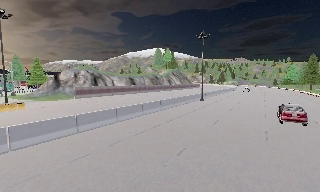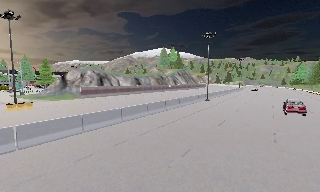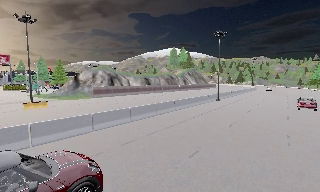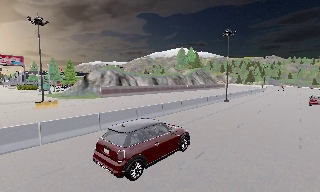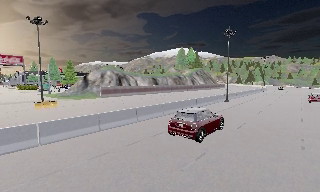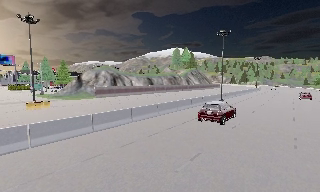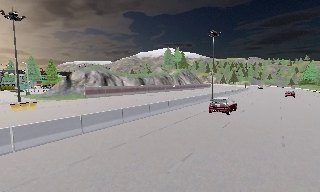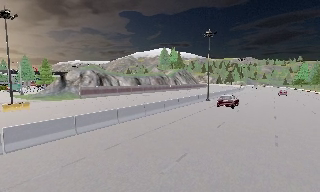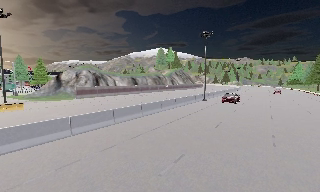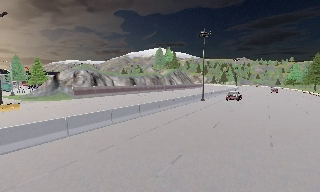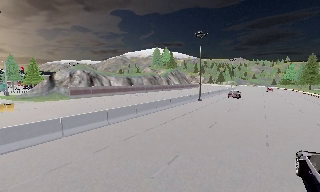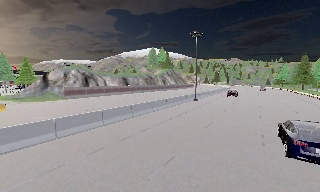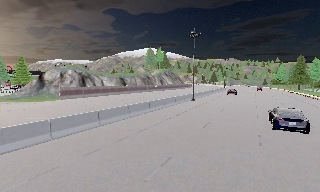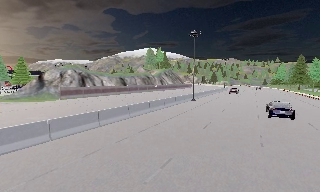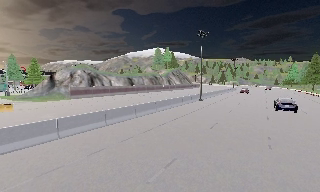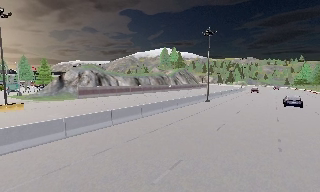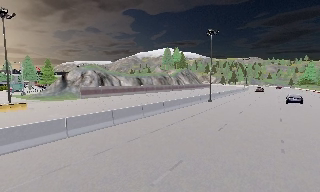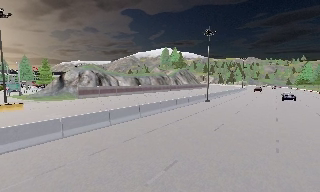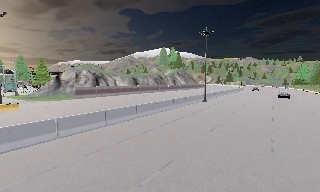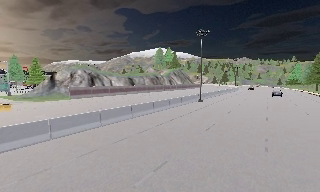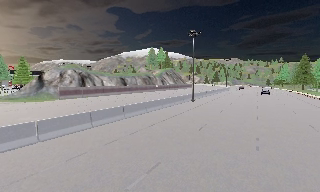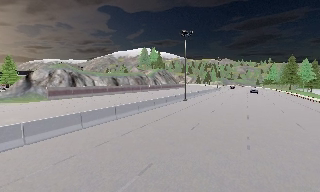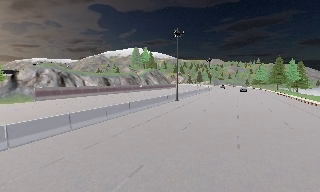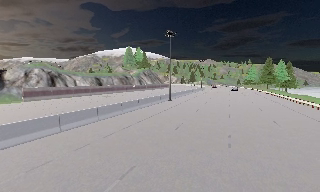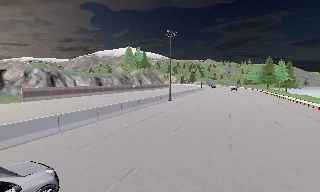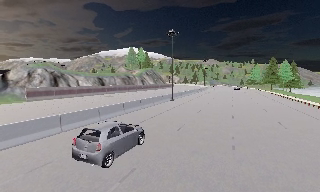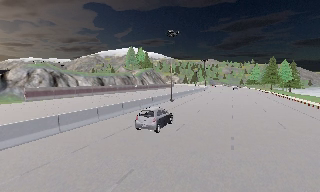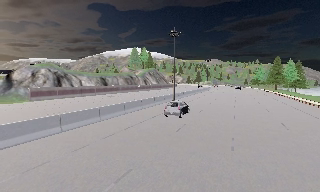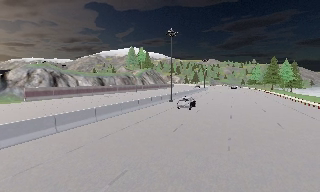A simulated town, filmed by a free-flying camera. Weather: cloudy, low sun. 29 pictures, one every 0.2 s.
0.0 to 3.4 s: The camera travels forward and to its right, about 1.5 m, so what stands in front looms larger.
3.4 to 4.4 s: The camera swings to its right by about 10 degrees, and the scene slides to the left.
4.4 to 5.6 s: The camera shifts only a little, or ends up much as it began.
The film runs forward here.
